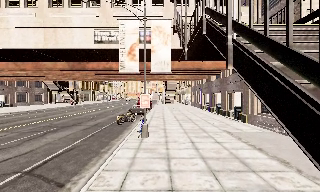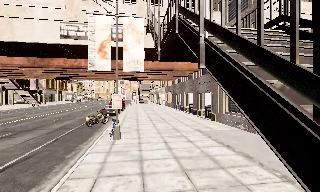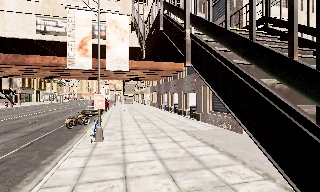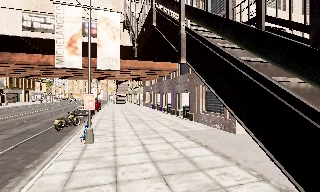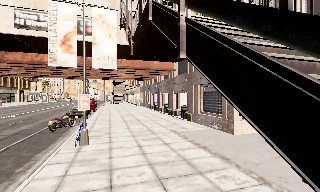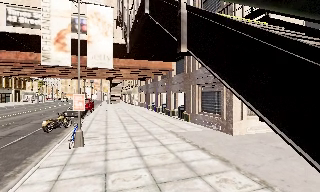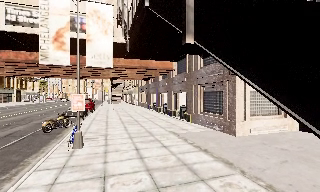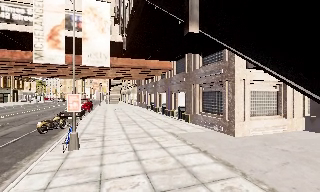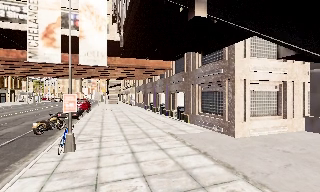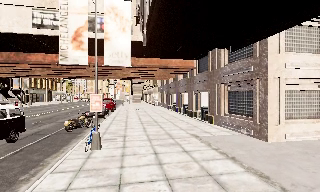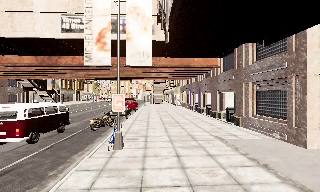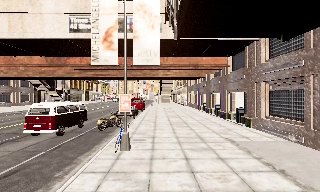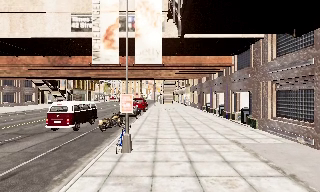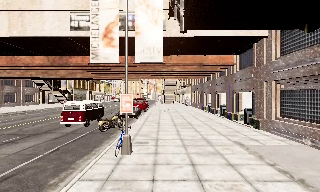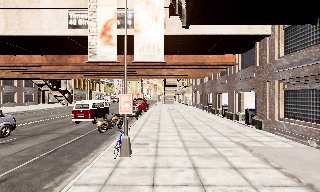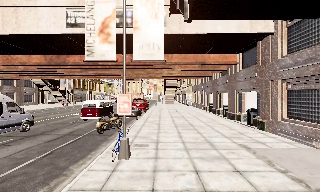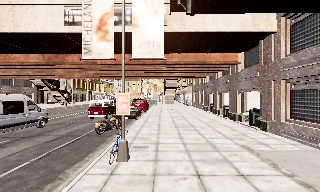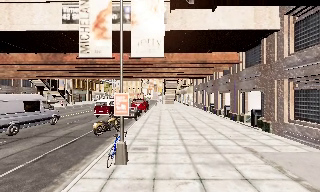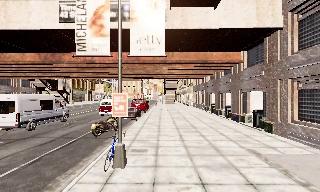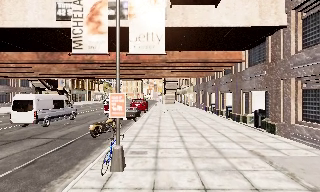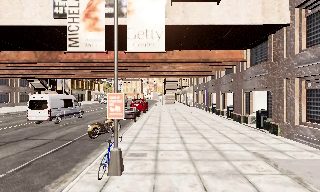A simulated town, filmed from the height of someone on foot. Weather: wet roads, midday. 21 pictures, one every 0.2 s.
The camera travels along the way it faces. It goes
forward.
0.0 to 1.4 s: The camera pans to its right, which is clockwise from overhead, by about 20 degrees. It travels forward, about 1.5 m, so what stands in front looms larger.
1.4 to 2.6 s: The camera pans to its left, which is counterclockwise from overhead, by about 20 degrees. It travels forward, about 1.5 m, so what stands in front looms larger.
2.6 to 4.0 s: The camera travels forward, about 1.5 m, so what stands in front looms larger.
The film runs forward here.
